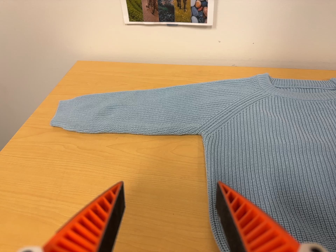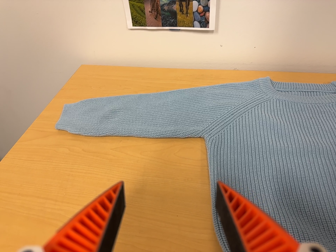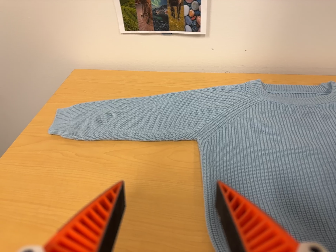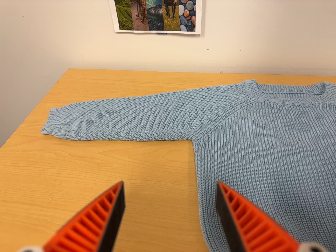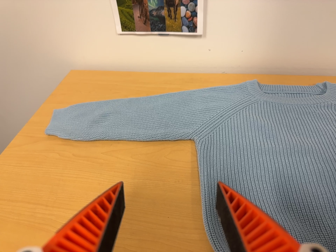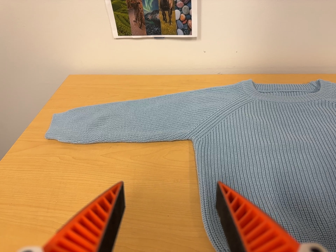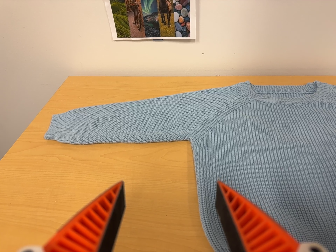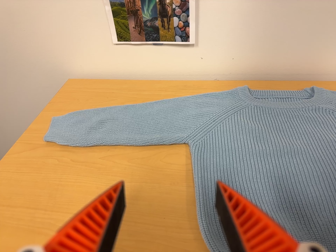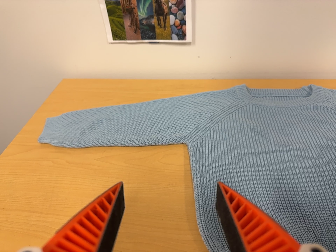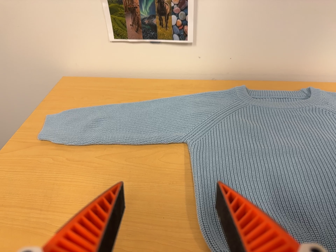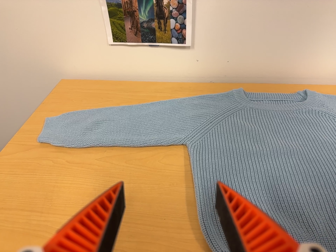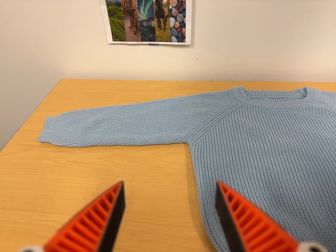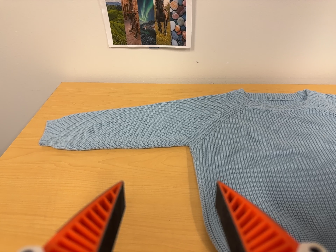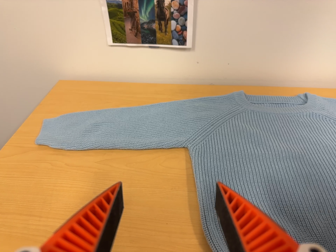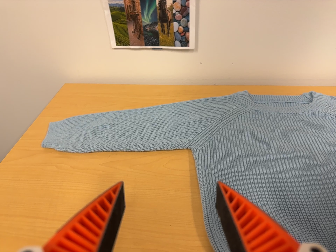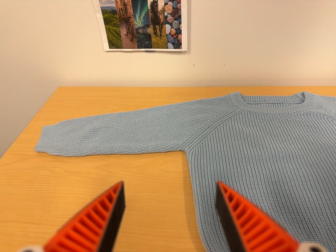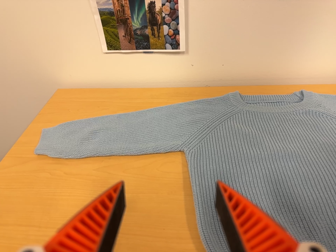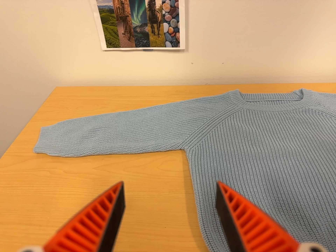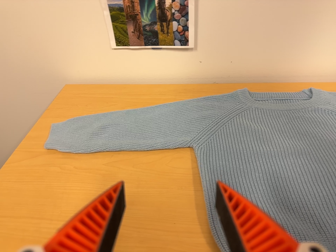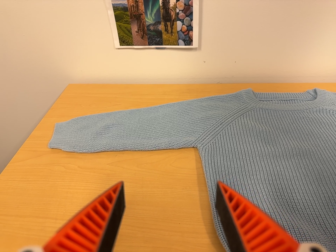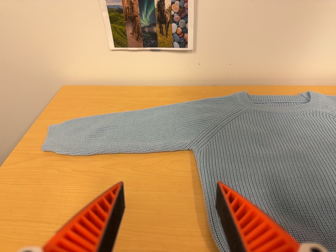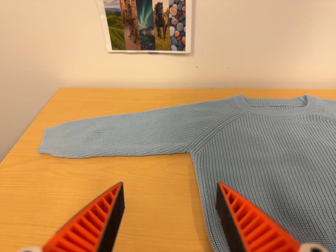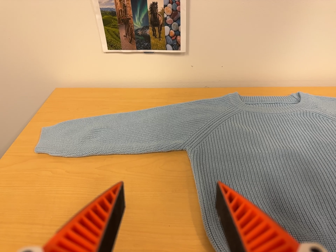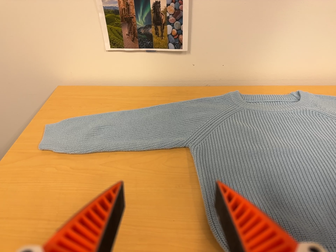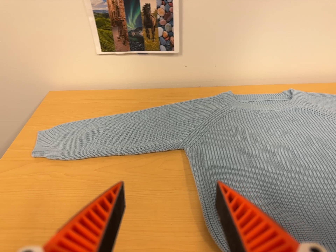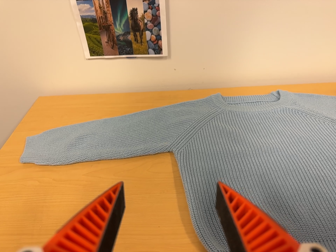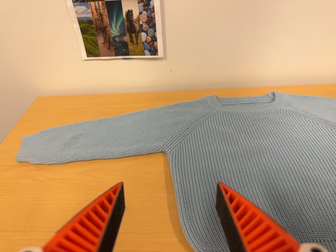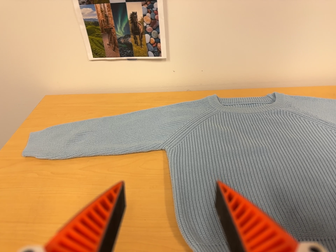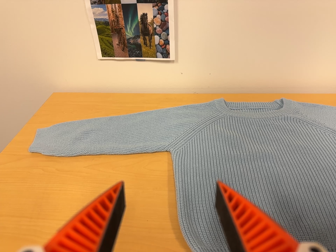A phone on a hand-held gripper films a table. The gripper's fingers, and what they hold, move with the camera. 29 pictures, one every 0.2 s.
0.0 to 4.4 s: The camera shifts only a little, or ends up much as it began.
4.4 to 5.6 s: The camera travels to its right, about 5 cm, so close, fixed things drift to the left.
The film runs backward here.
